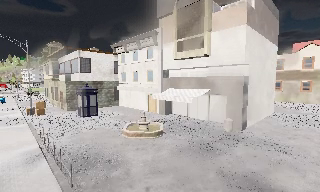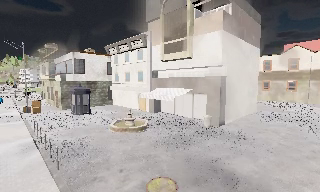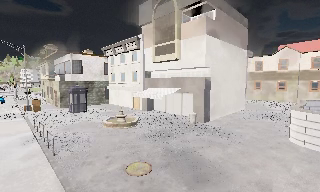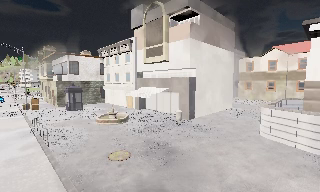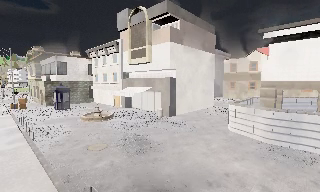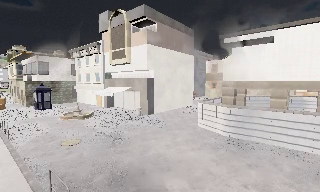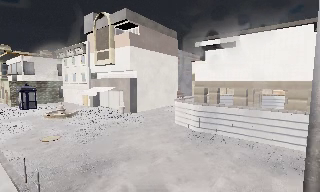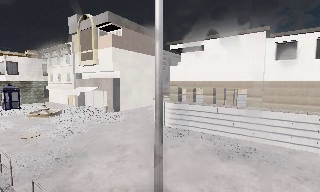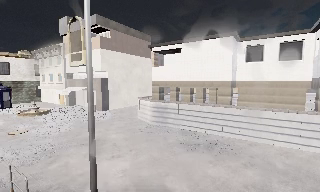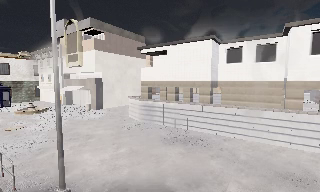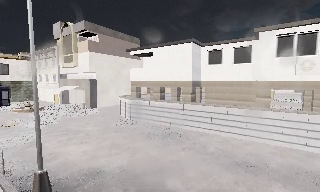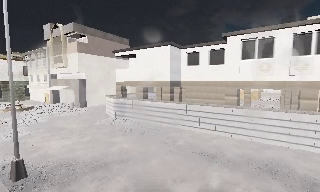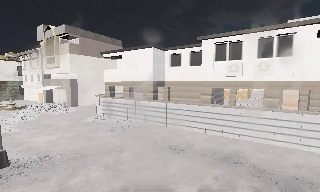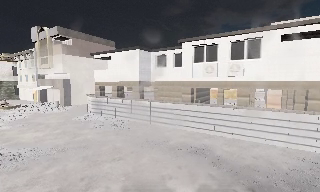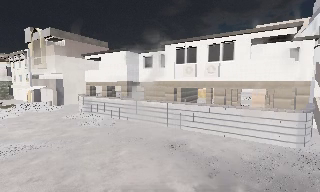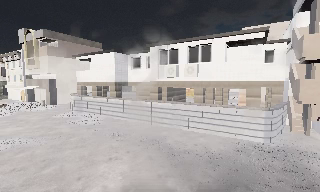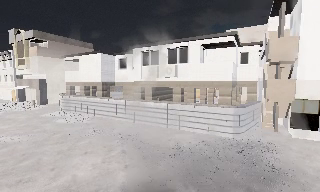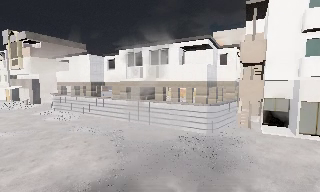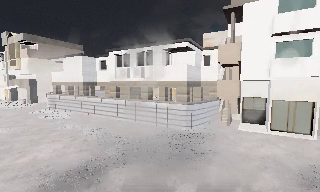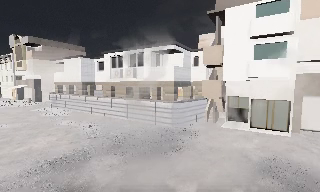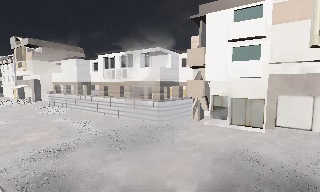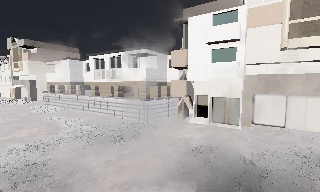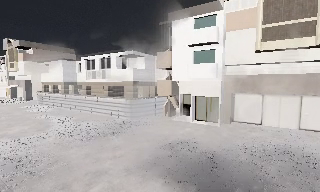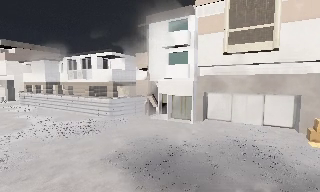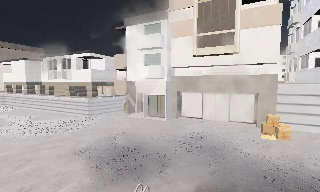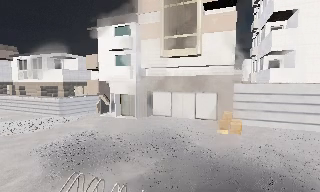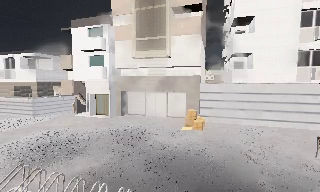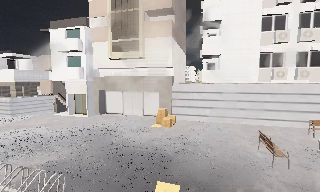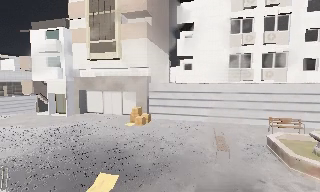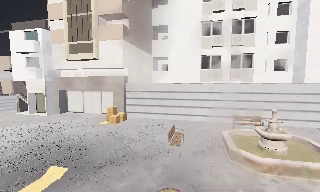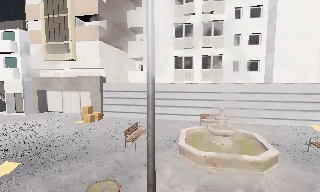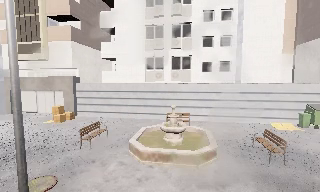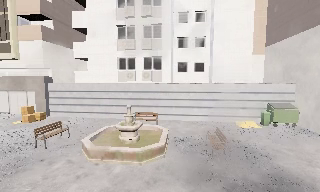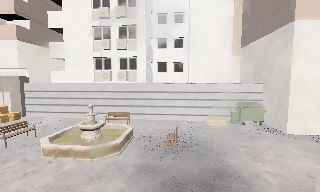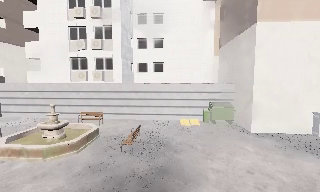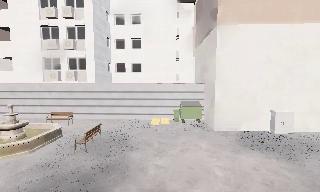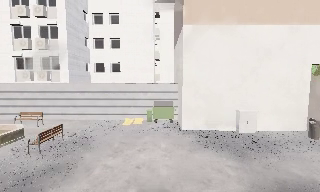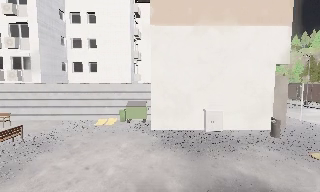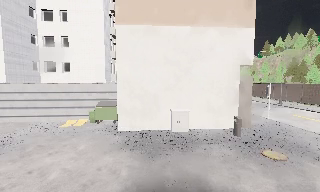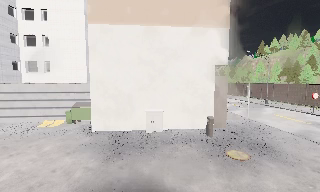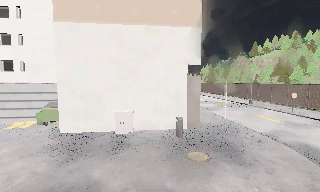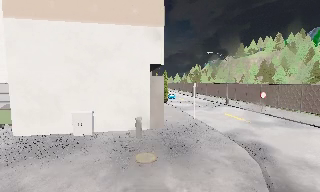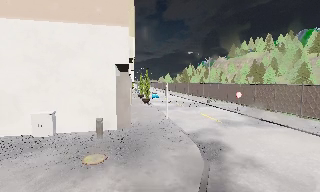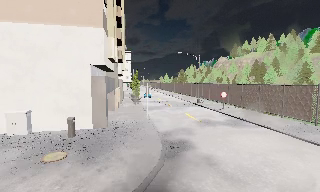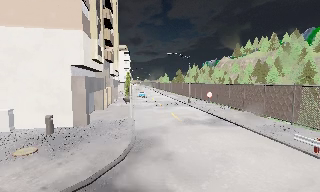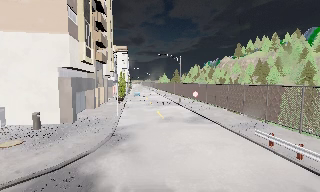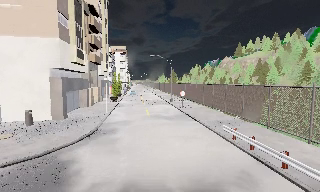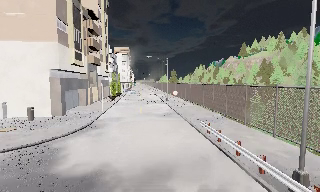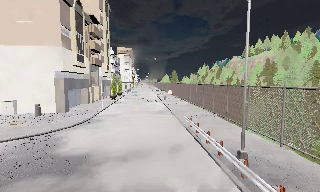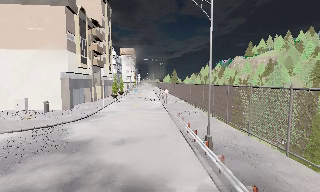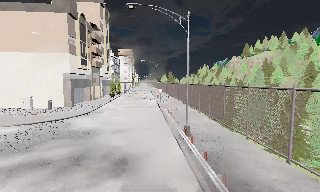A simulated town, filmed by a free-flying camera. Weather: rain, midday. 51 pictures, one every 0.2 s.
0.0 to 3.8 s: The camera pans to its right, which is clockwise from overhead, by about 15 degrees. It travels to its right and backward, about 25 m, so close, fixed things drift to the left.
3.8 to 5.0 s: The camera swings to its right by about 10 degrees, and the scene slides to the left. It travels to its right and backward, about 9 m, so close, fixed things drift to the left.
5.0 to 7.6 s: The camera pans to its right, which is clockwise from overhead, by about 25 degrees. It travels to its right, about 25 m, so close, fixed things drift to the left.
7.6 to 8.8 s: The camera travels to its right, about 11 m, so close, fixed things drift to the left.
8.8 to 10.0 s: The camera travels backward and to its right, about 11 m, so what stands in front gets smaller.
The film runs backward here.
